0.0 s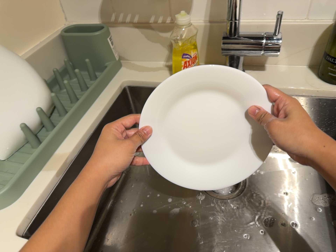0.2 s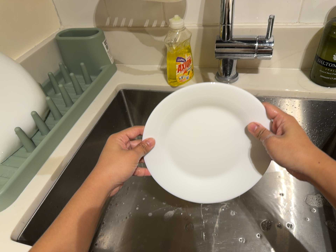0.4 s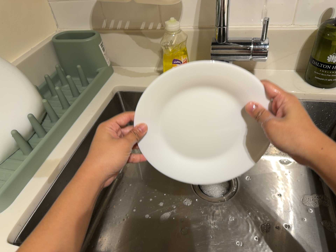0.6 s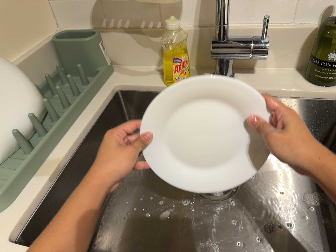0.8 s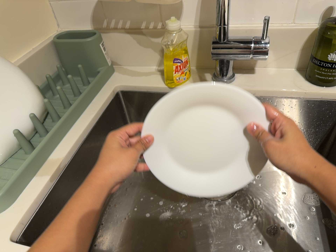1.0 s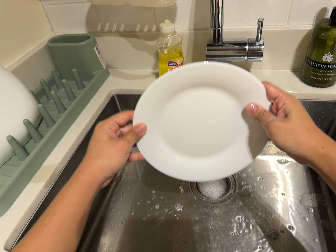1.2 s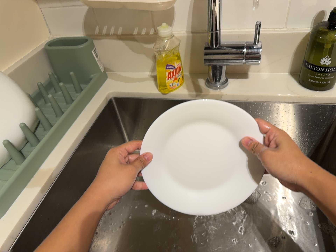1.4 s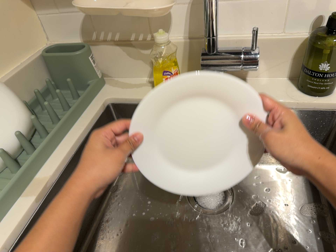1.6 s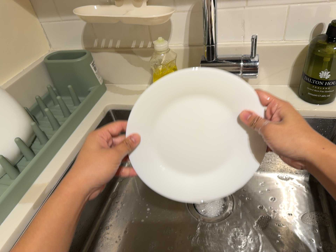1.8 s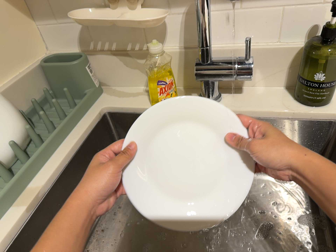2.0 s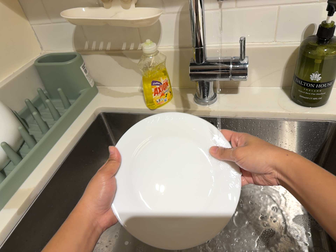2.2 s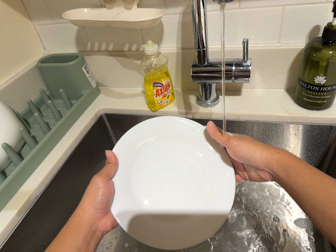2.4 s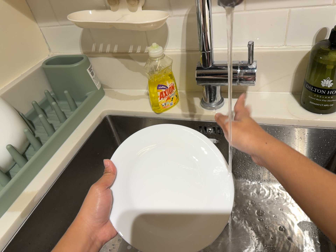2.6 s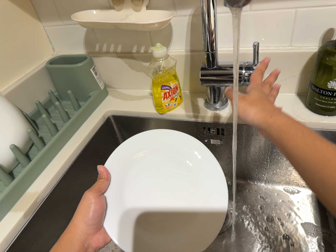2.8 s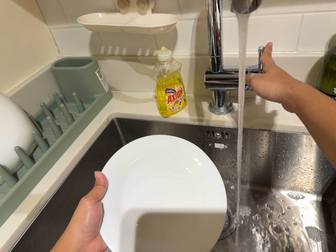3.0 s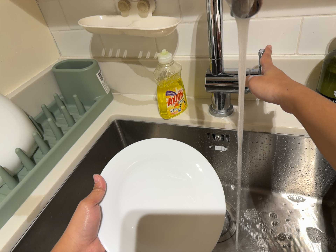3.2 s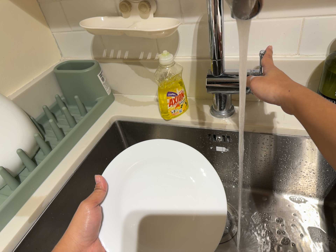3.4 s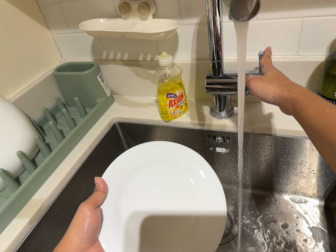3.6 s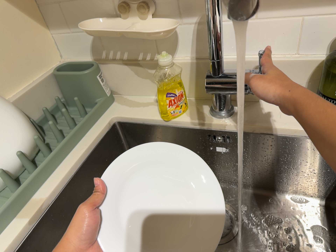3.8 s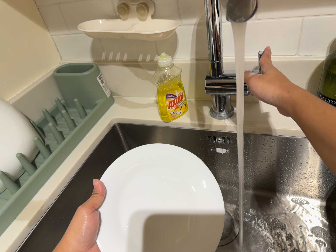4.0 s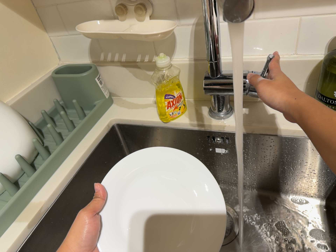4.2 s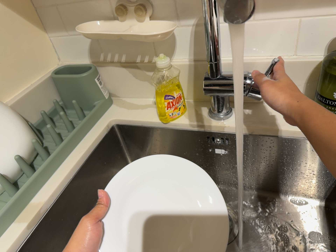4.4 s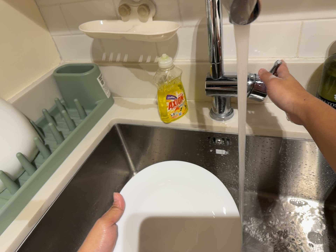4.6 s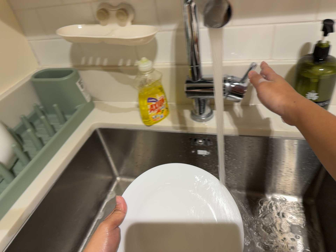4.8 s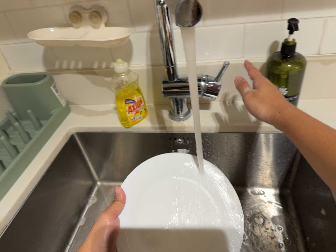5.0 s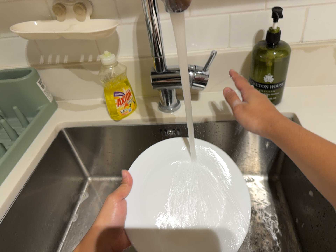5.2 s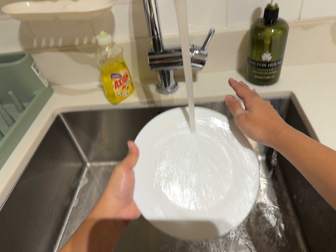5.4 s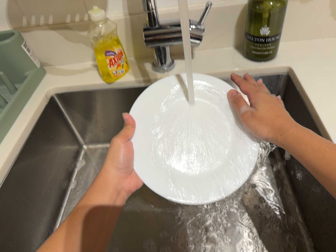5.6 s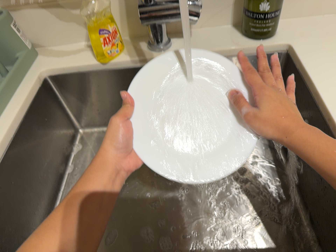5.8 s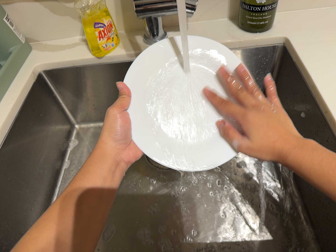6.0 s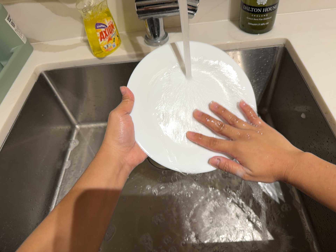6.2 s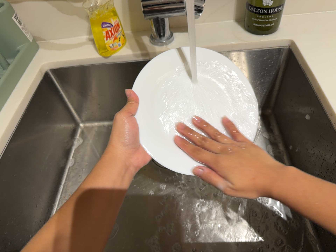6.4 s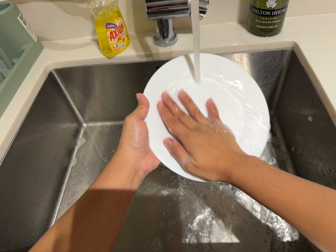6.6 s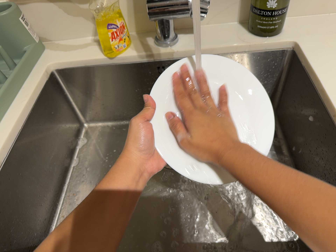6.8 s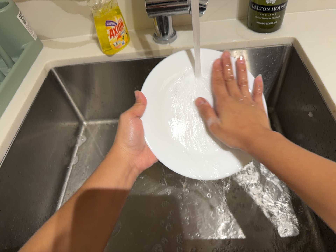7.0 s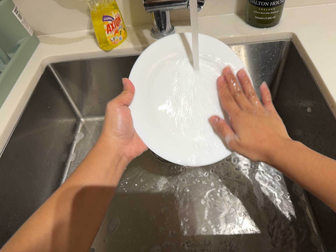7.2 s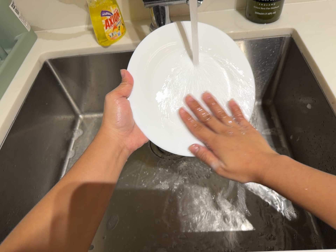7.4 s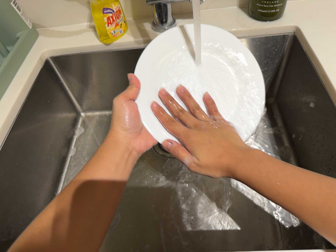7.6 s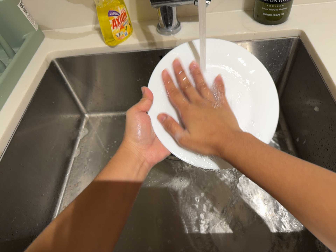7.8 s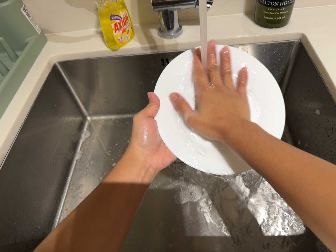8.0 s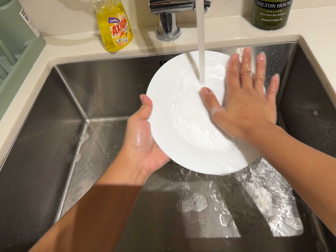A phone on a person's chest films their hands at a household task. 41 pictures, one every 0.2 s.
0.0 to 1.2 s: The camera shifts only a little, or ends up much as it began.
1.2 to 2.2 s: The camera travels to its right, about 7 cm.
2.2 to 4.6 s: The camera shifts only a little, or ends up much as it began.
4.6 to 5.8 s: The camera pans to its right by about 10 degrees. It travels toward the bottom of its view, about 7 cm, so close, fixed things drift upward. Its aim tips toward the bottom of its view by about 10 degrees, and the scene shifts upward. It rolls about its line of sight by about 10 degrees, and the scene rotates counterclockwise.
5.8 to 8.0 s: The camera shifts only a little, or ends up much as it began.
The film runs backward here.
